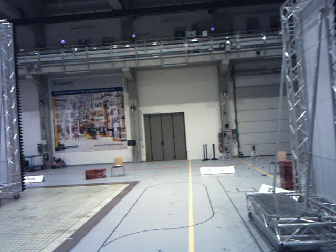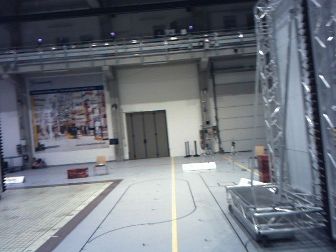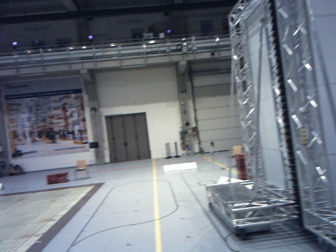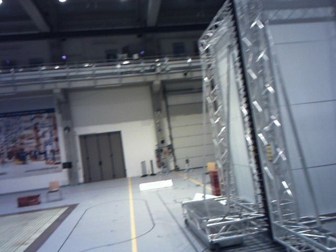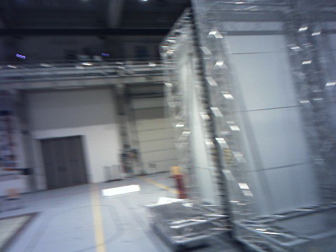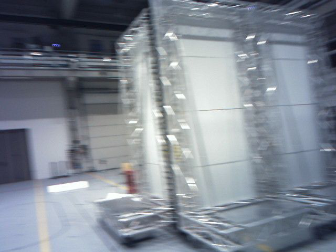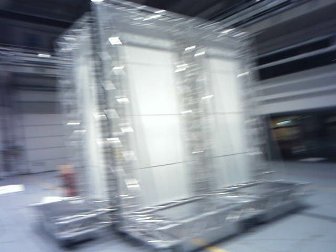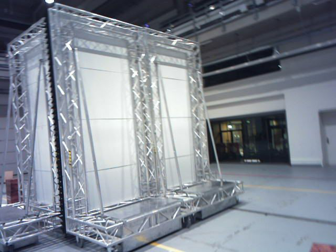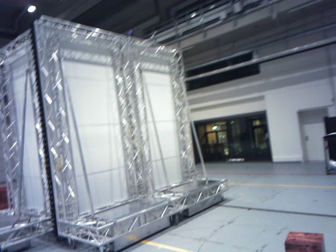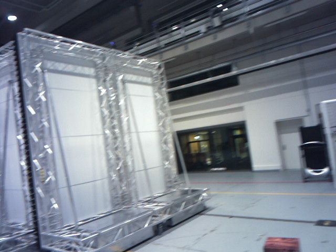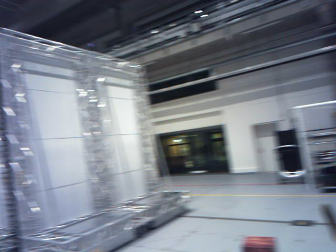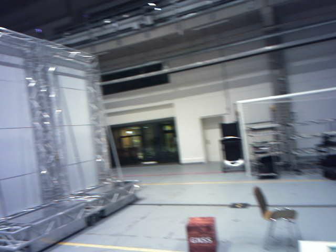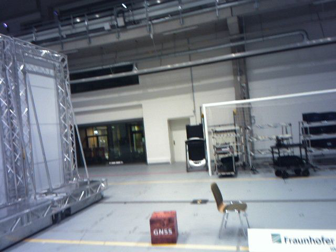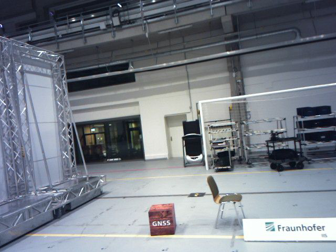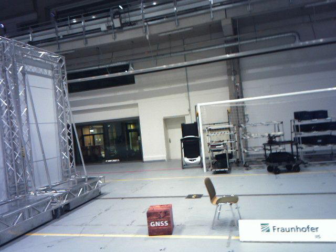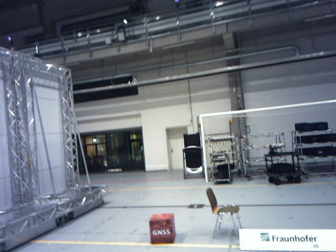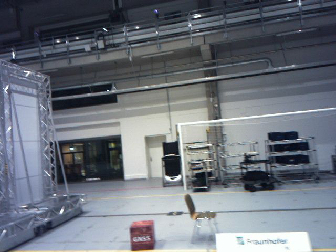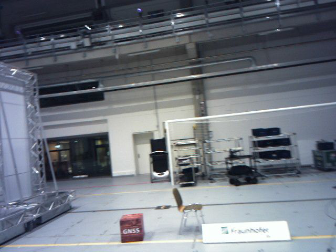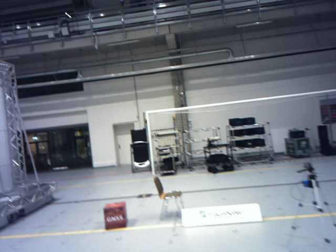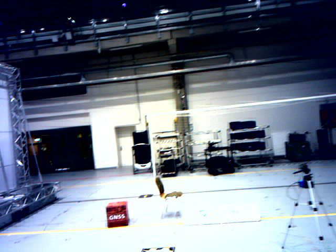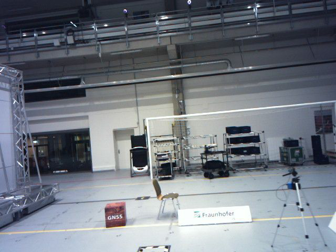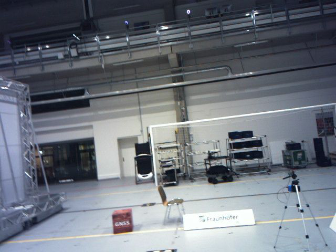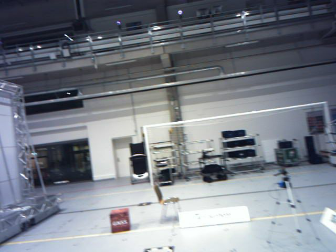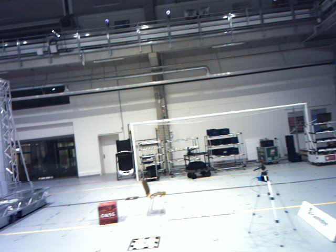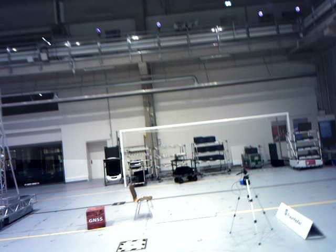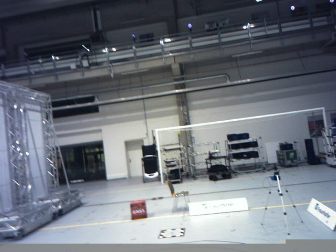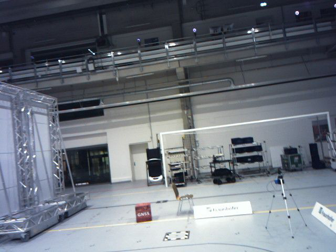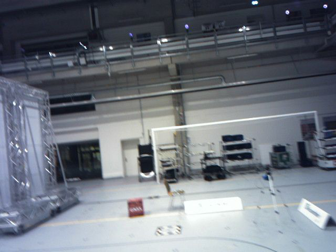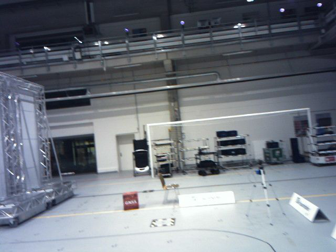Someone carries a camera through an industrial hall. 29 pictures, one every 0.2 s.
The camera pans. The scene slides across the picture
to the left.
The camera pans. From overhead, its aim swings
clockwise.
0.0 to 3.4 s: The camera swings to its right by about 85 degrees, and the scene slides to the left. It travels backward, about 3.4 m.
3.4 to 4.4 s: The camera travels backward, about 1.2 m, so what stands in front gets smaller.
4.4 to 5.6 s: The camera travels backward, about 1.4 m, so what stands in front gets smaller. It gains speed.
The film runs backward here.
